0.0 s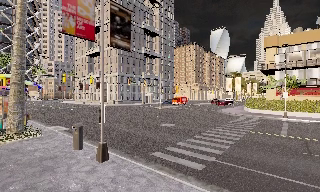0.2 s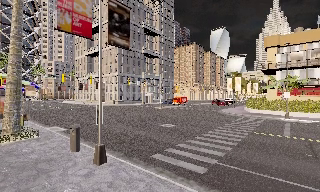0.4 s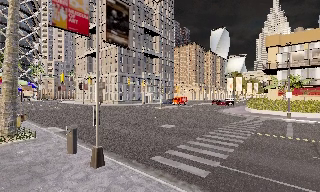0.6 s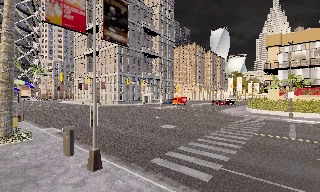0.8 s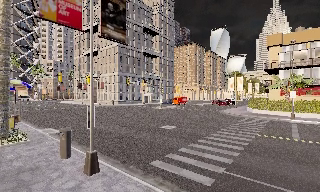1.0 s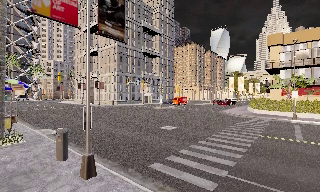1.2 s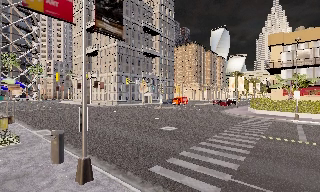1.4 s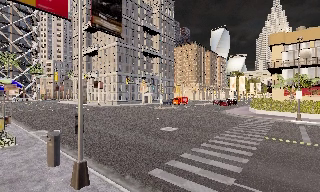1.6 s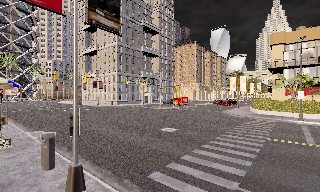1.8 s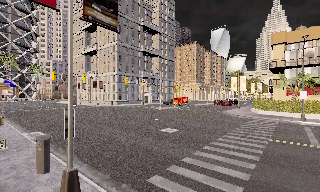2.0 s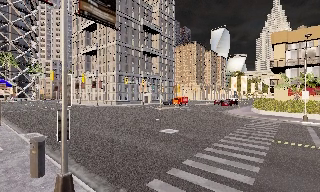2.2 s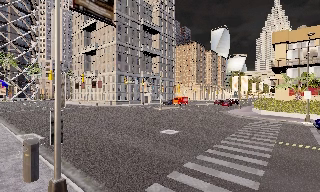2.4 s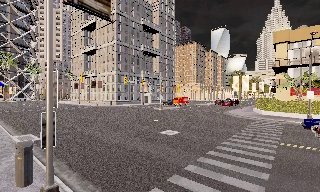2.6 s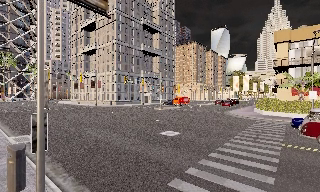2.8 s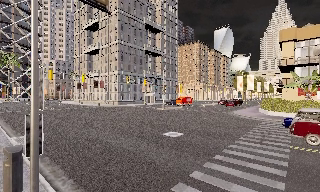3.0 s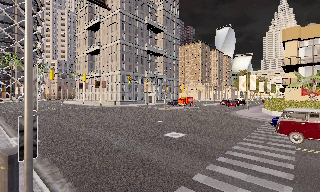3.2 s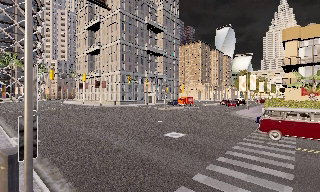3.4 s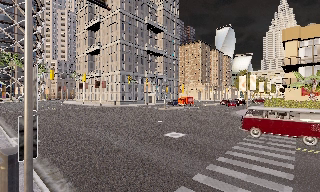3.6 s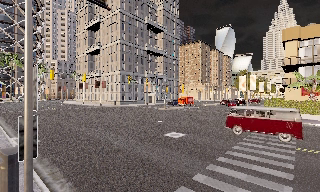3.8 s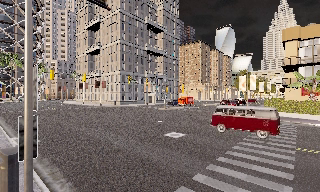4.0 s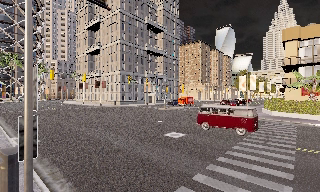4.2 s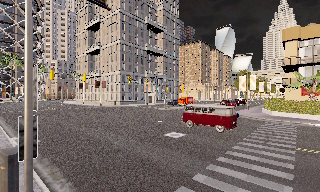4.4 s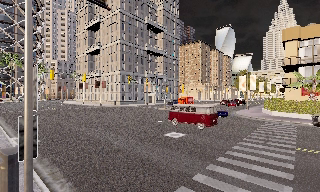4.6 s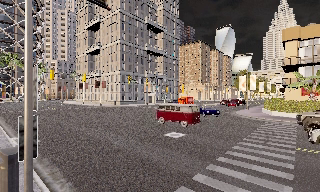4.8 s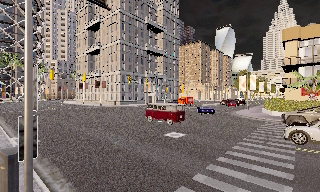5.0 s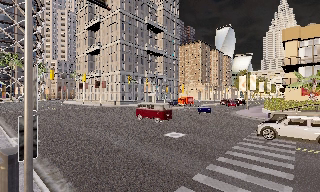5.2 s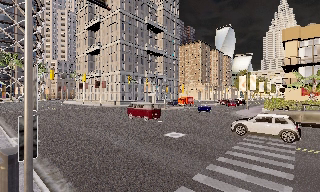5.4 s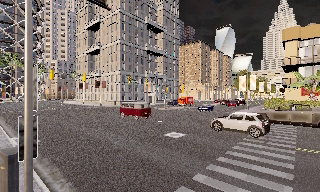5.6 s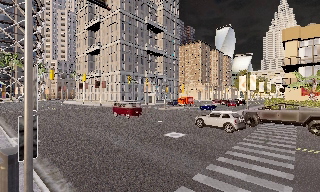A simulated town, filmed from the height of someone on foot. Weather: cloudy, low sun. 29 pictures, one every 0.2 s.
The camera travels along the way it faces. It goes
forward.
0.0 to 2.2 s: The camera travels forward, about 3 m, so what stands in front looms larger.
2.2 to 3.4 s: The camera travels forward, about 1 m, so what stands in front looms larger. It loses speed.
3.4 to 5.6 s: The camera keeps its place and its aim.
The film runs forward here.
